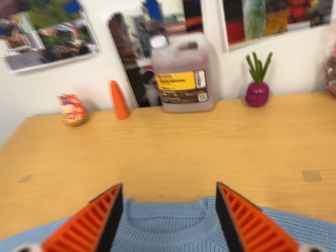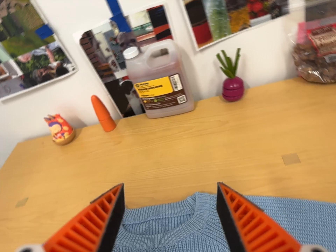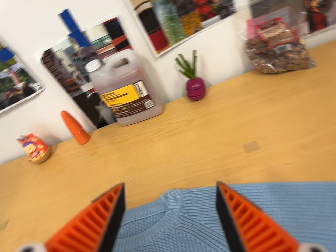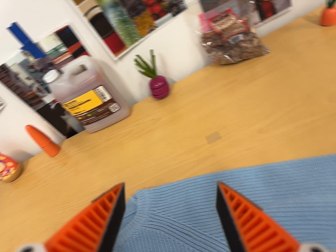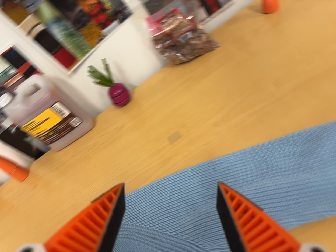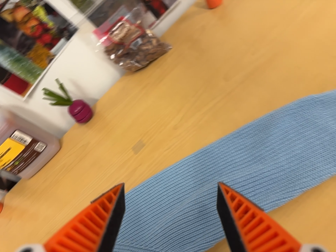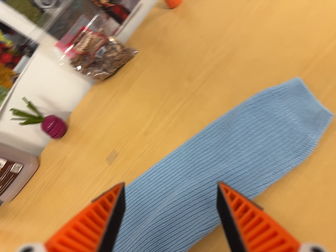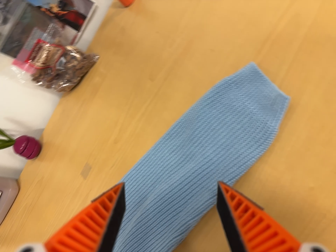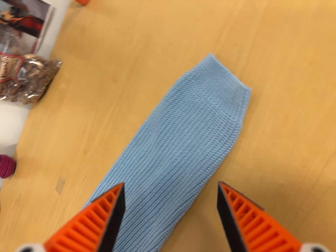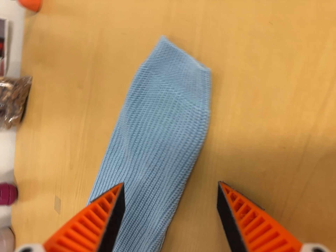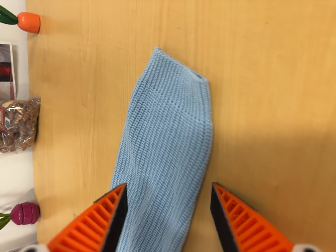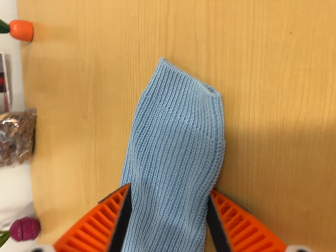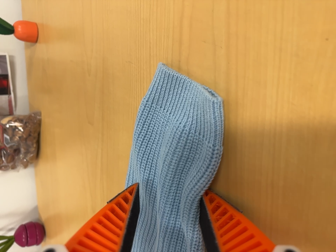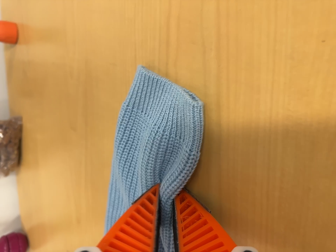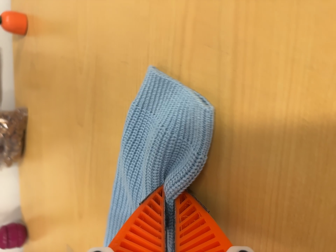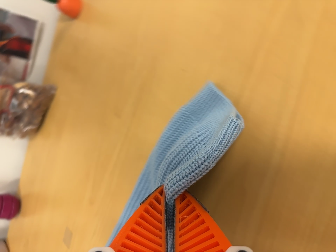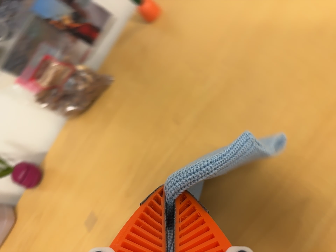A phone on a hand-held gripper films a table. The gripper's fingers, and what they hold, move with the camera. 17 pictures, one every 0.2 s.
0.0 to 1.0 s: The camera pans to its right by about 15 degrees. It travels to its right, about 24 cm, so close, fixed things drift to the left. It rolls about its line of sight by about 40 degrees, and the scene rotates counterclockwise.
1.0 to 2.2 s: The camera travels to its right, forward and toward the top of its view, about 22 cm, so close, fixed things drift to the left. Its aim tips toward the bottom of its view by about 10 degrees. It rolls about its line of sight by about 45 degrees, and the scene rotates counterclockwise.
2.2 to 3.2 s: The camera travels to its left, about 14 cm, so close, fixed things drift to the right. It rolls about its line of sight by about 35 degrees, and the scene rotates clockwise.
The film runs forward here.
